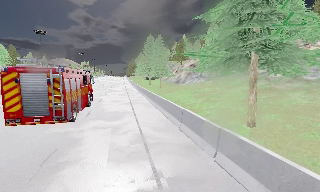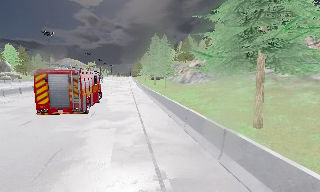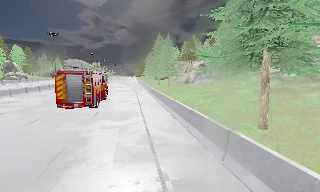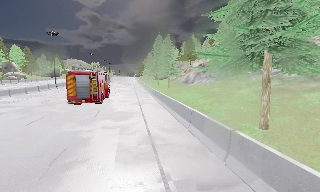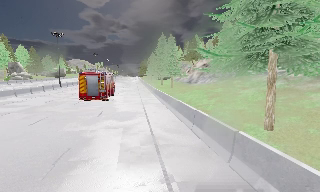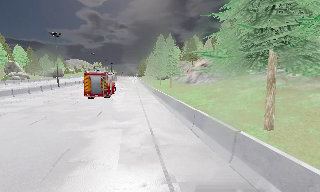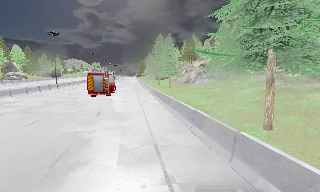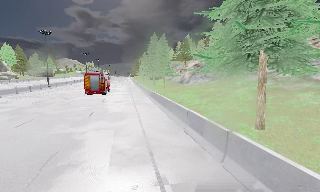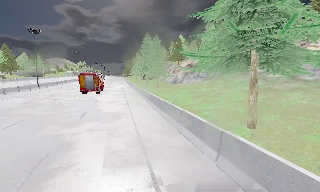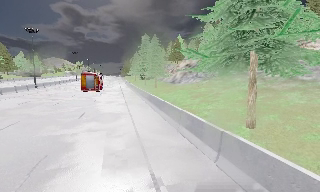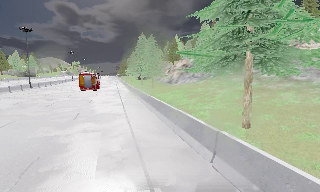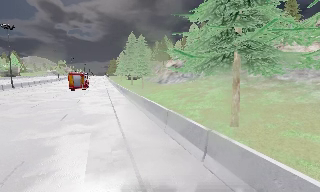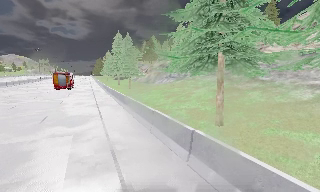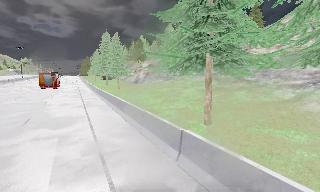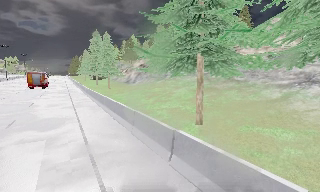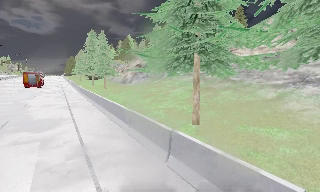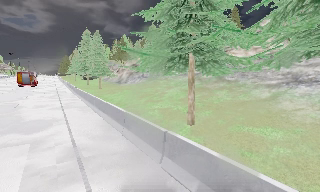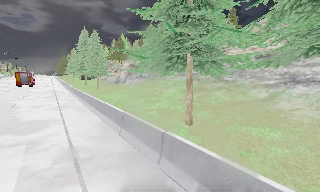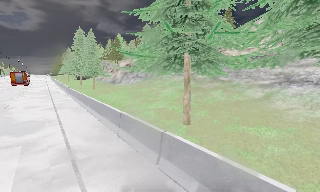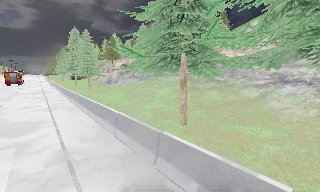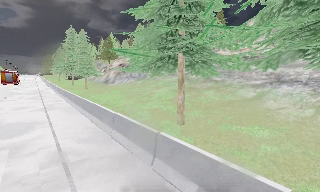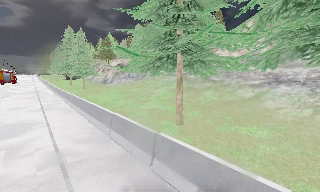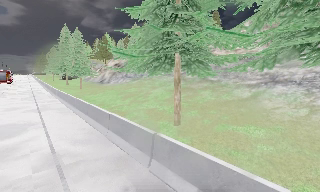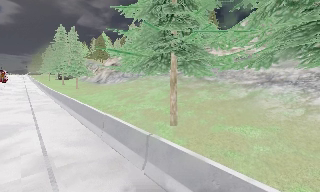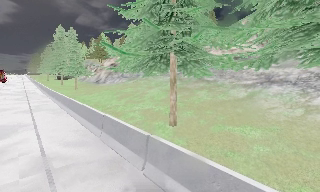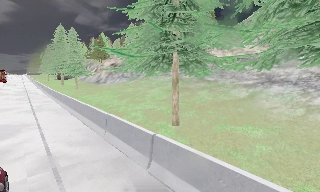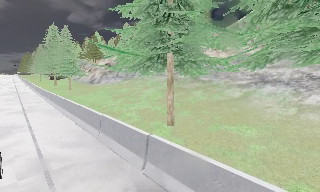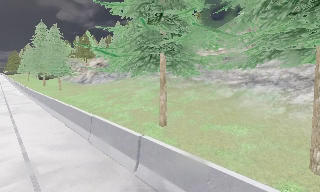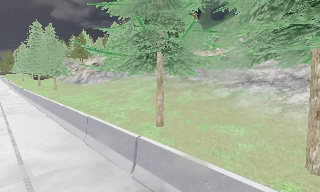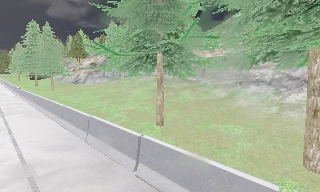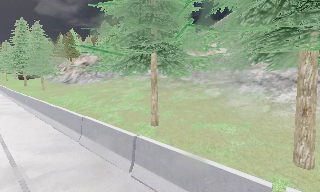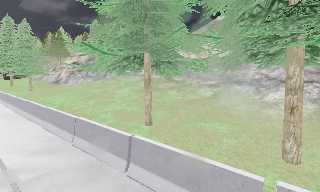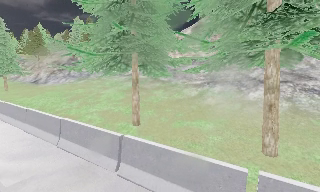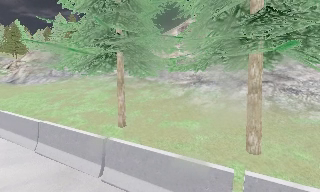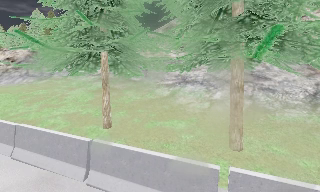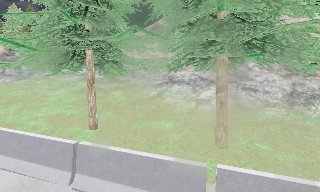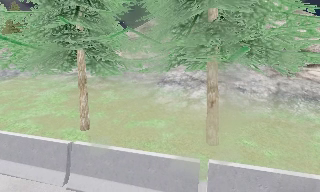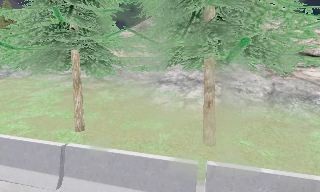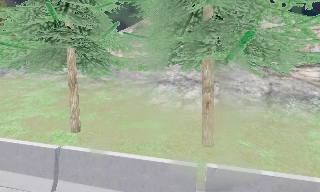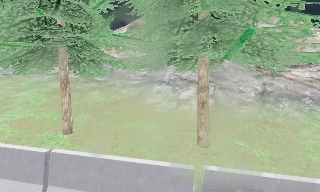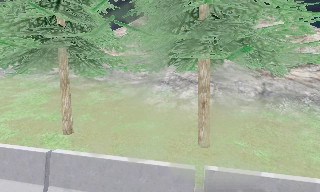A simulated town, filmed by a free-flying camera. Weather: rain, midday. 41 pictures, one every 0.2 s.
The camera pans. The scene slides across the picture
to the left.
The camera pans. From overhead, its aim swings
clockwise.
0.0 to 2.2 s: The camera shifts only a little, or ends up much as it began.
2.2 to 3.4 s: The scene slides to the left, as the camera pans about 15 degrees to its right.
3.4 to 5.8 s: The scene slides to the left, as the camera pans about 15 degrees to its right.
5.8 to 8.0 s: The scene slides to the left, as the camera pans about 35 degrees to its right. It travels to its left, about 0.5 m.
The film runs forward here.
